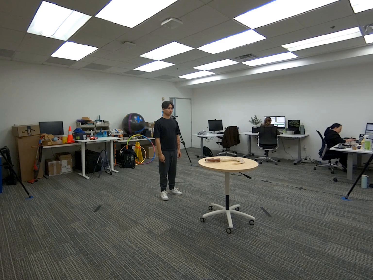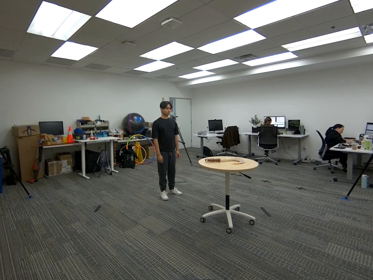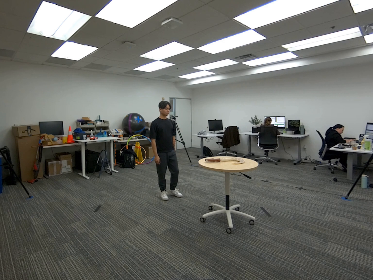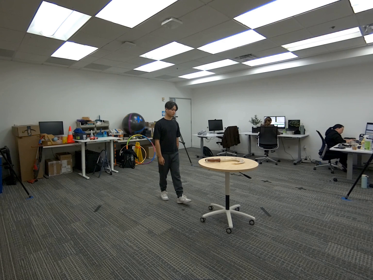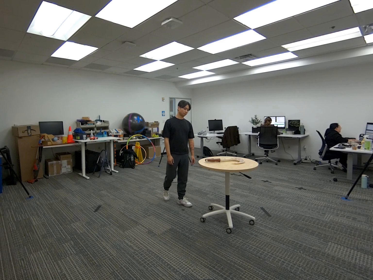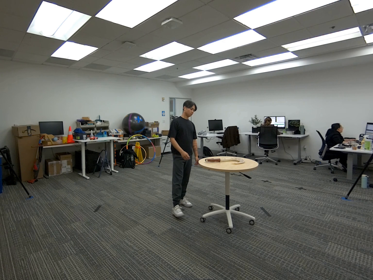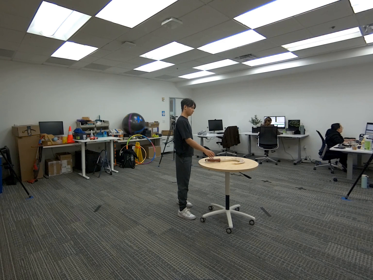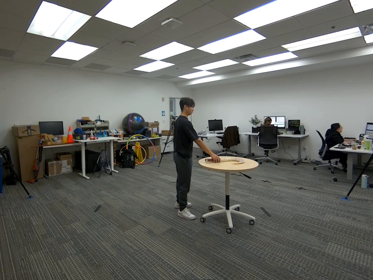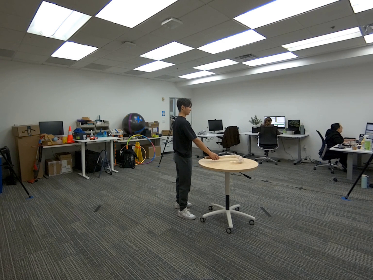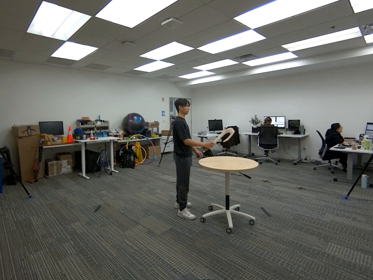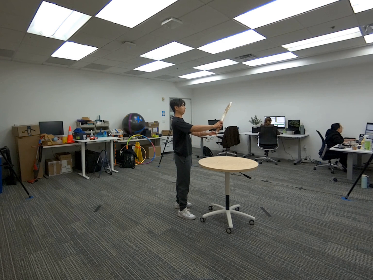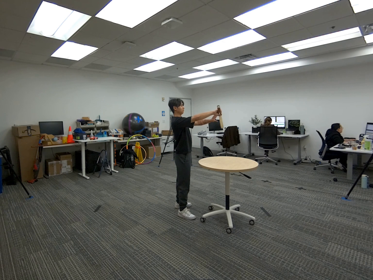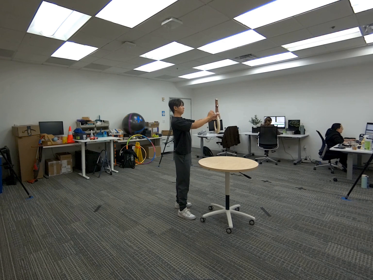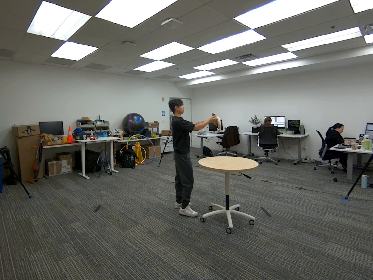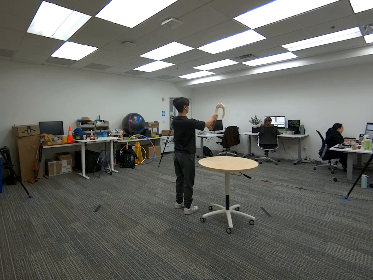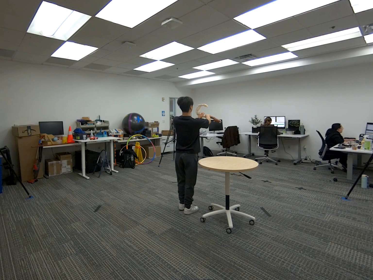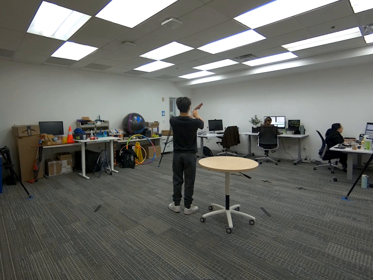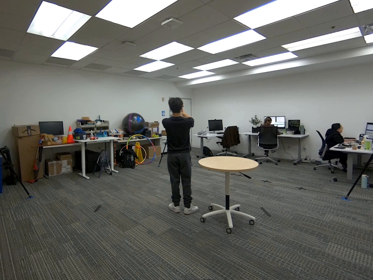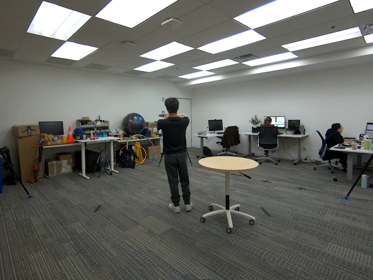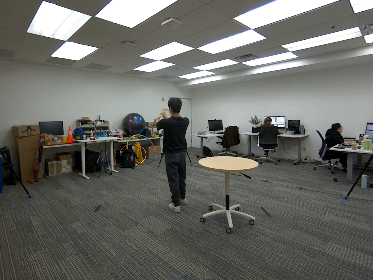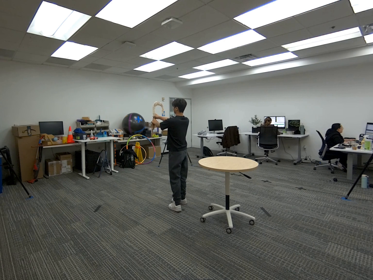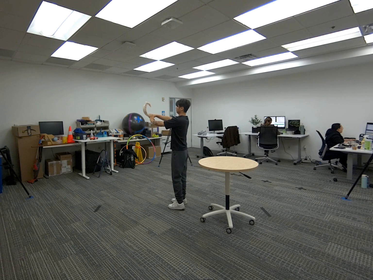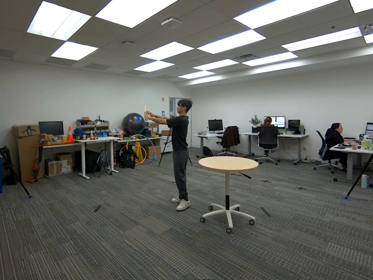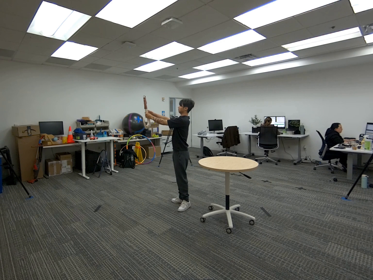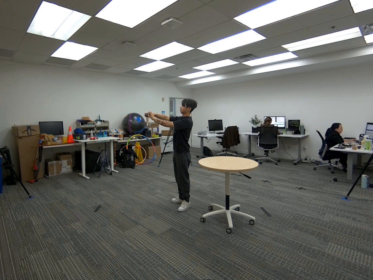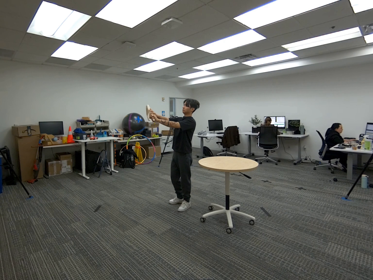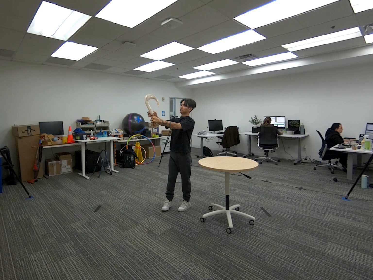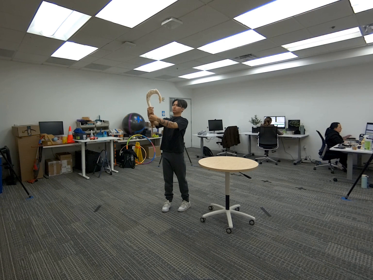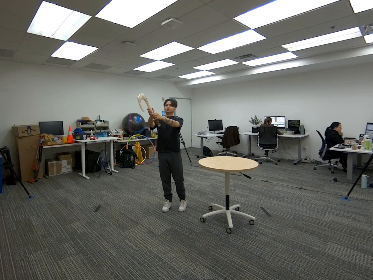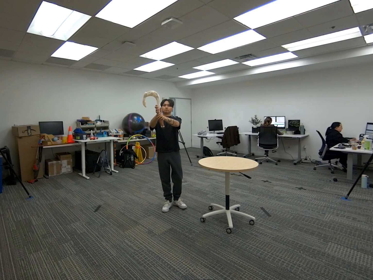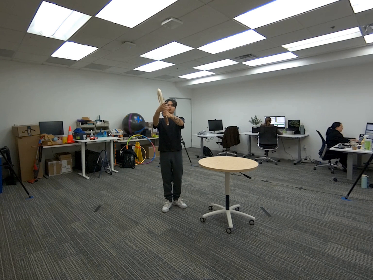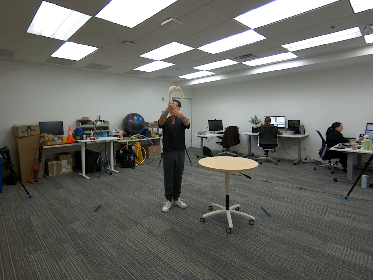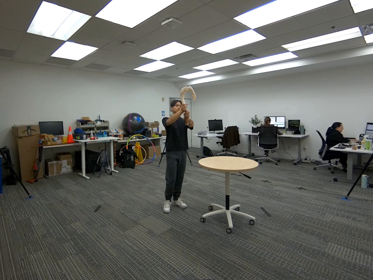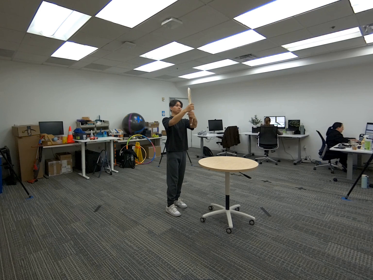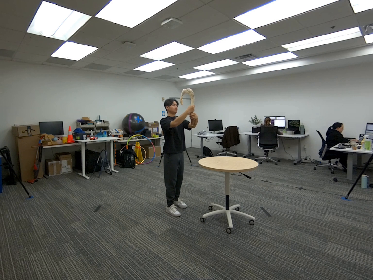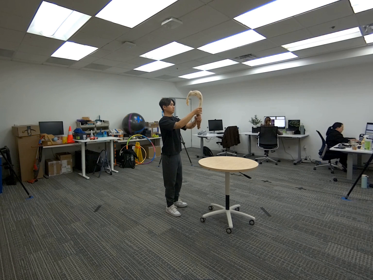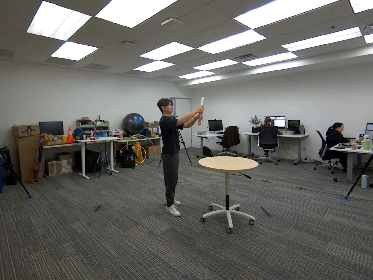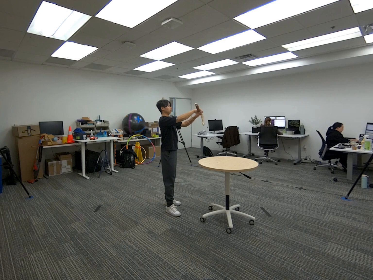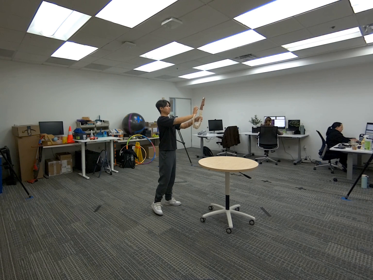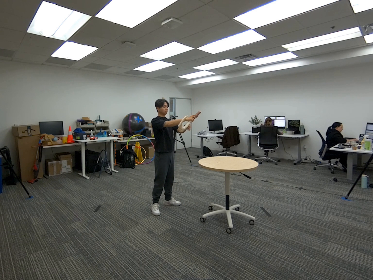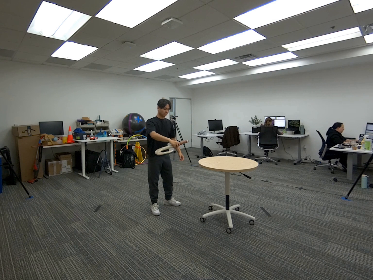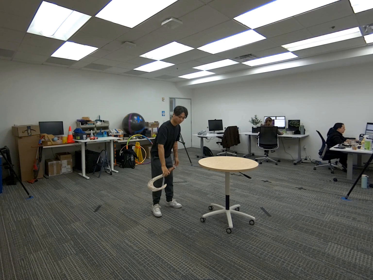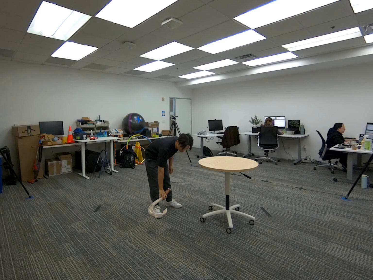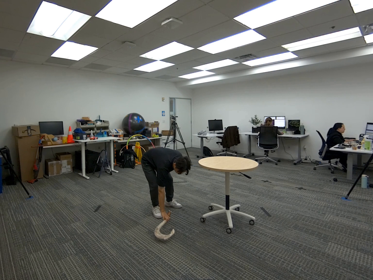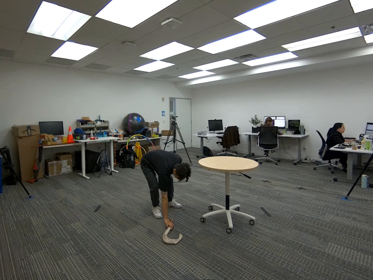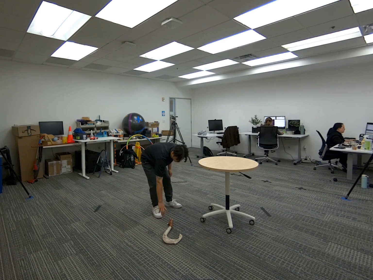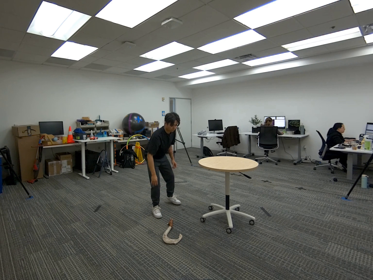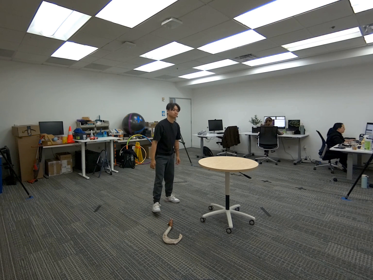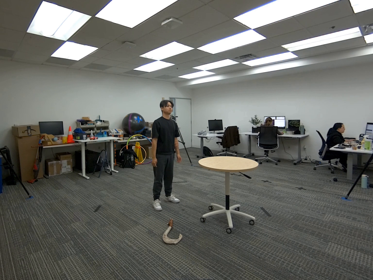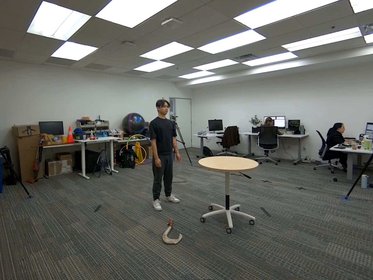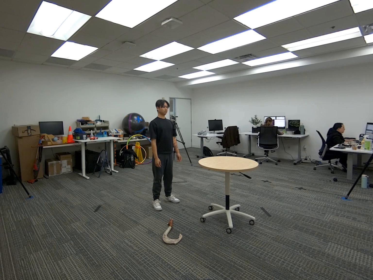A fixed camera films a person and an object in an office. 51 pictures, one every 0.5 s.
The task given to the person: Walk over to the Big Fish Hook on the round table and using both hands pick up the Big Fish Hook and begin to rotate the Big Fish Hook using both hands so that all cameras get a view of the Big Fish Hook. Place the Big Fish Hook on the ground when complete.
